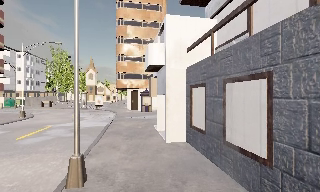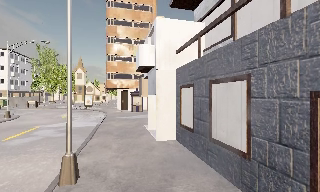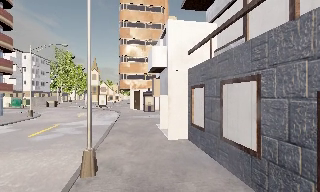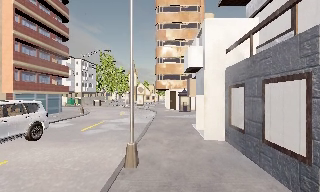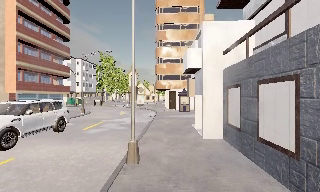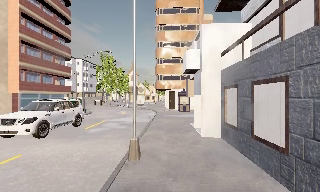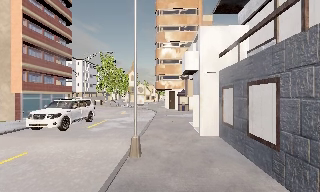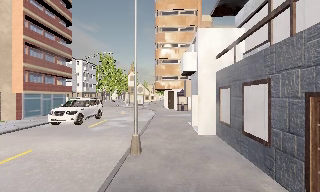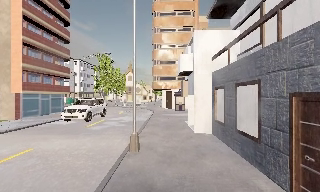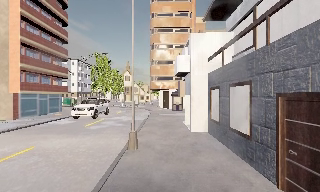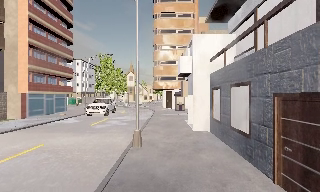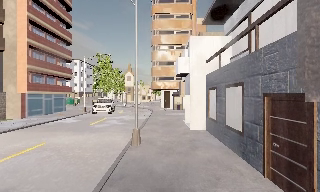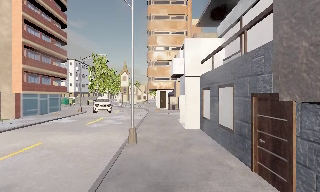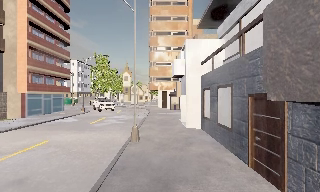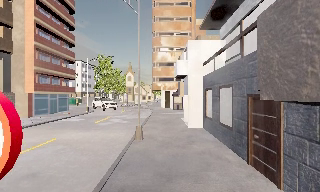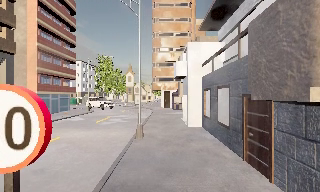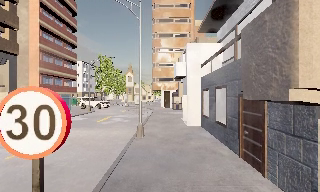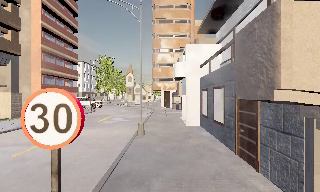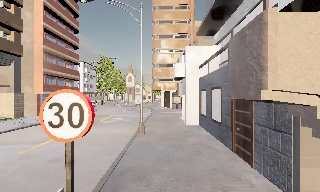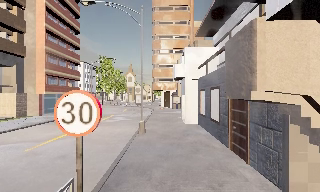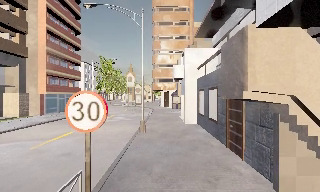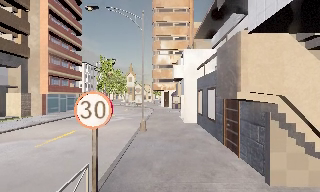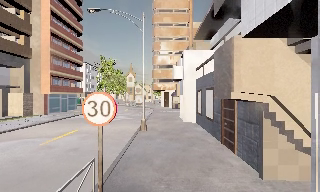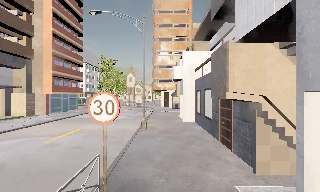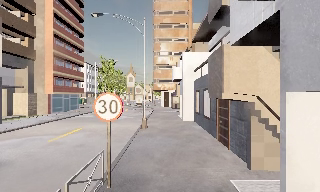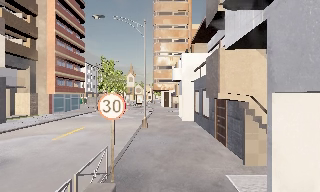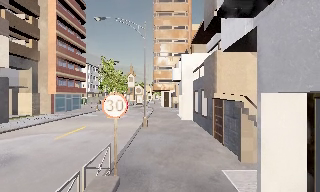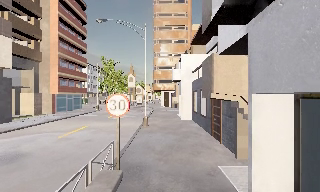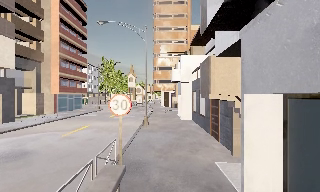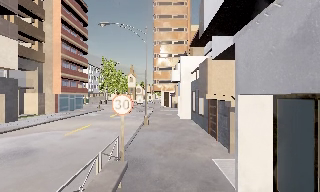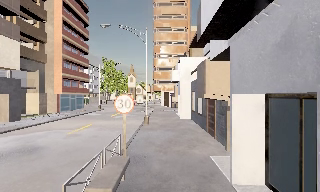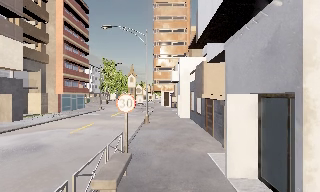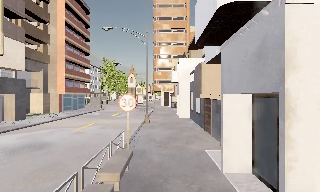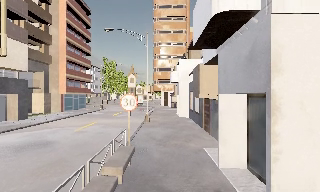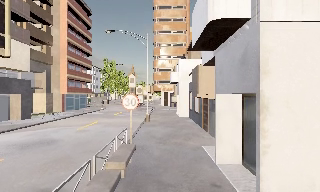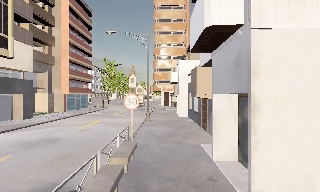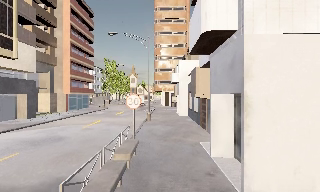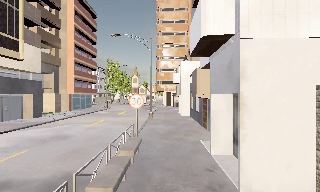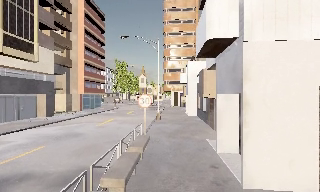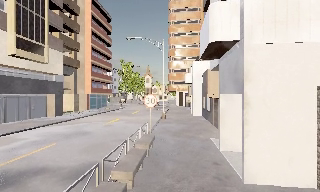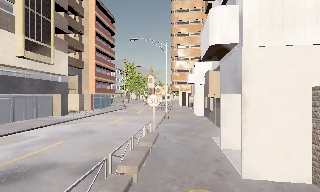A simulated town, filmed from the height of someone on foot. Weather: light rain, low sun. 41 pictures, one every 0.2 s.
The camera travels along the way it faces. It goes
backward.
0.0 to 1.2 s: The camera pans to its left, which is counterclockwise from overhead, by about 15 degrees. It travels backward, about 1.5 m, so what stands in front gets smaller.
1.2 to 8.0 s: The camera travels backward, about 9 m, so what stands in front gets smaller.
The film runs backward here.
